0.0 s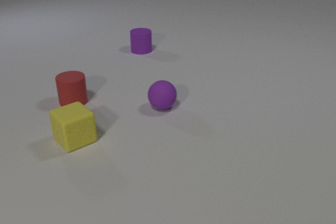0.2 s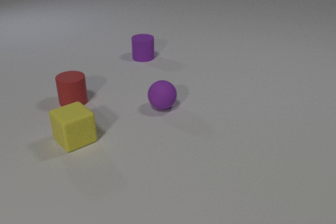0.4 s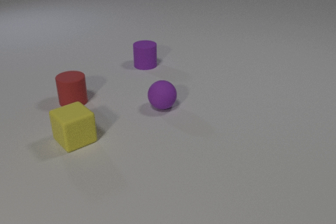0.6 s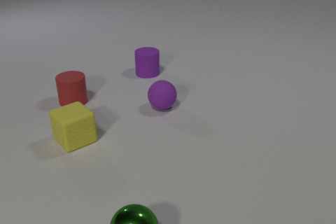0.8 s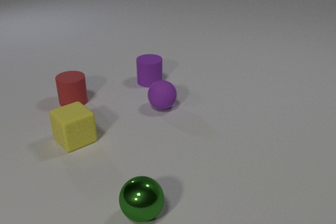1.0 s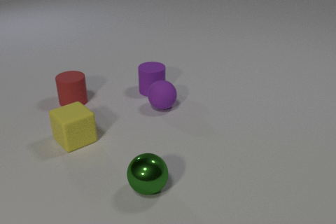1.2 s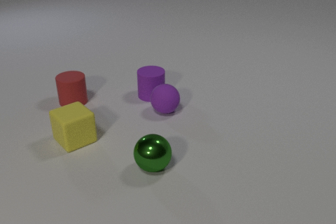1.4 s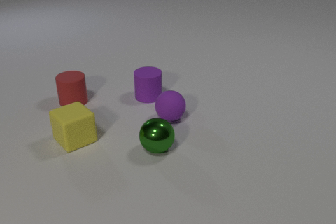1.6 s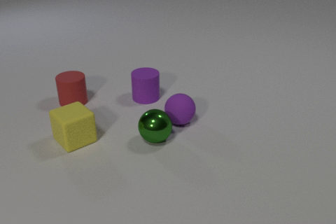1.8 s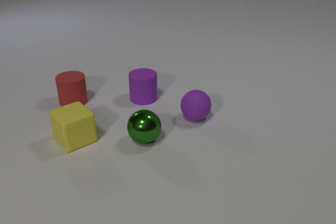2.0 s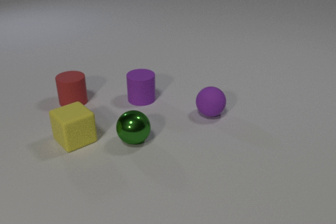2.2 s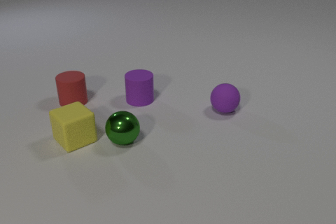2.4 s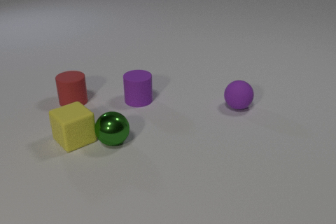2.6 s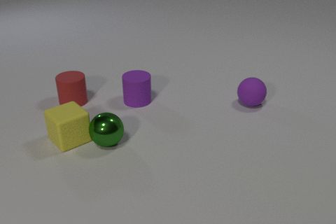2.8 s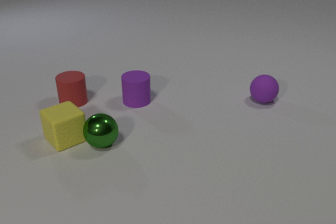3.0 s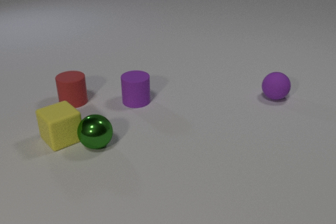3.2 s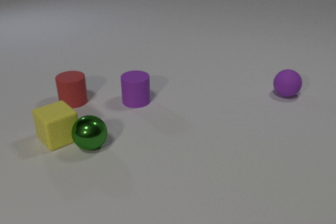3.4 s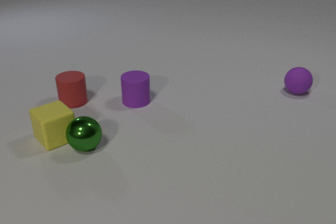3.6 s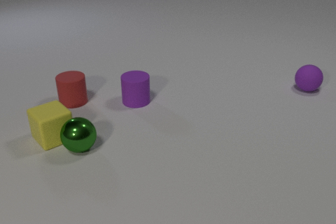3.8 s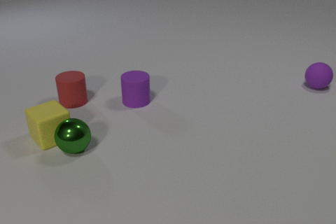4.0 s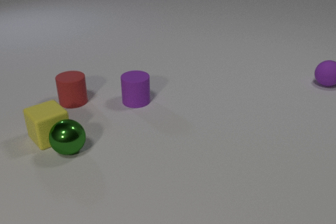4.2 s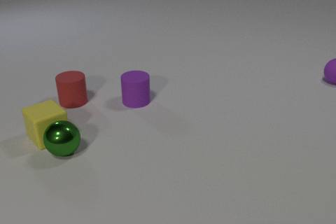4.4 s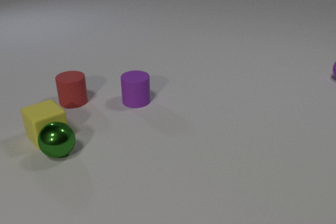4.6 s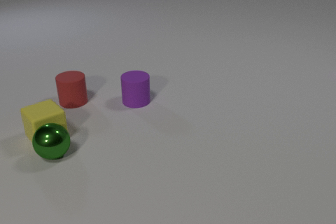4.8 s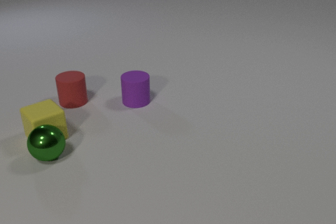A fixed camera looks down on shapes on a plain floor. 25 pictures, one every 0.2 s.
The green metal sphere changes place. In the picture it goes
away from the camera.
The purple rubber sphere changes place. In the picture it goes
to the right.
0.0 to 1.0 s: The green metal sphere comes in at the bottom edge, rolls away from the camera. The purple rubber cylinder slides toward the camera.
1.0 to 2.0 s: The green metal sphere rolls away from the camera. The purple rubber cylinder slides toward the camera and to the left. The purple rubber sphere rolls to the right. The purple rubber cylinder and the purple rubber sphere collide. The green metal sphere and the purple rubber sphere collide.
2.0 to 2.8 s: The green metal sphere rolls to the left. The purple rubber sphere rolls to the right and away from the camera. The yellow rubber cube slides to the left. The green metal sphere and the yellow rubber cube collide.
2.8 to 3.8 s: The green metal sphere rolls to the left. The purple rubber sphere rolls to the right and away from the camera. The yellow rubber cube slides to the left.
3.8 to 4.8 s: The green metal sphere rolls to the left. The purple rubber sphere rolls away from the camera and to the right, leaves at the right edge.
How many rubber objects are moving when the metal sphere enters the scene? 1.
How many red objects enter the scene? 0.
How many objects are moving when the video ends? 1.
